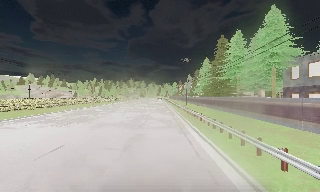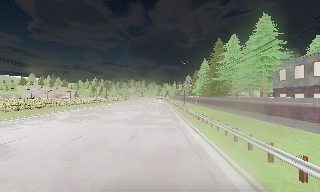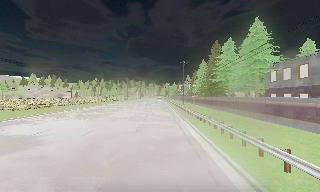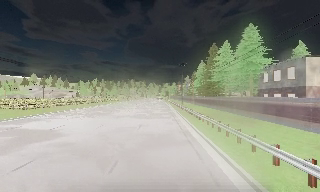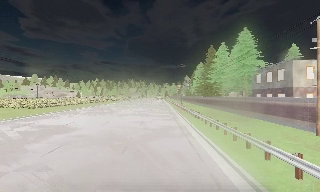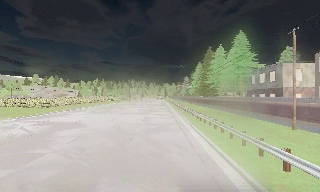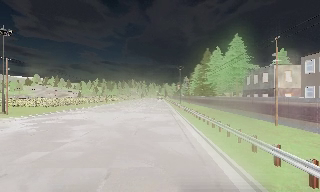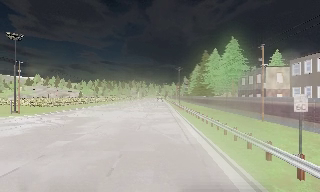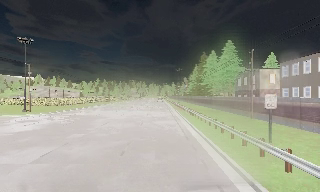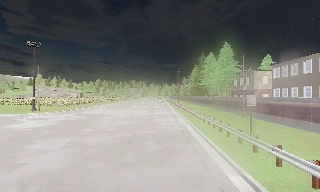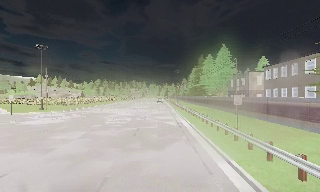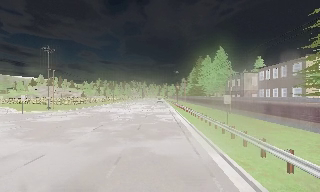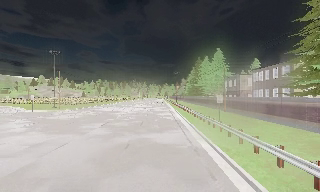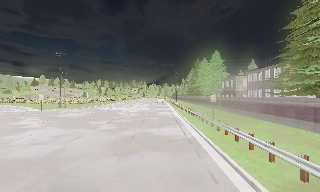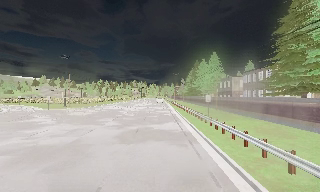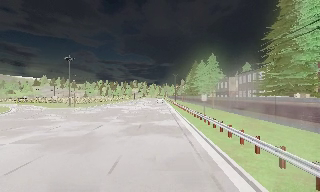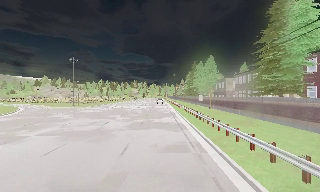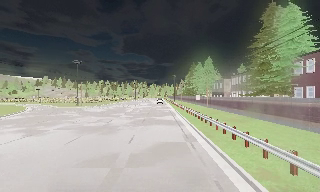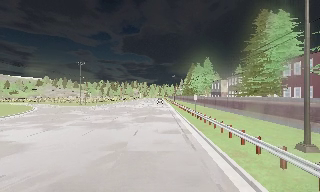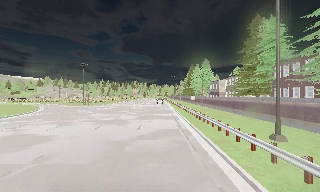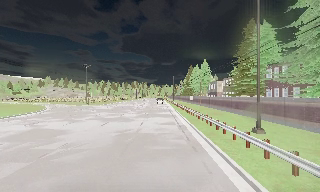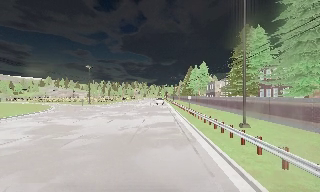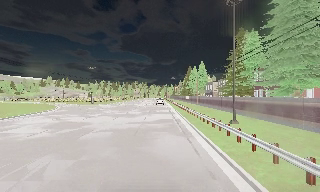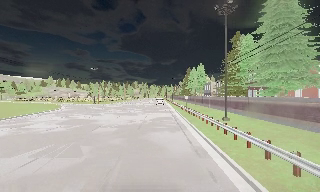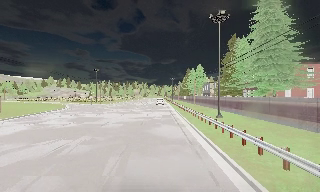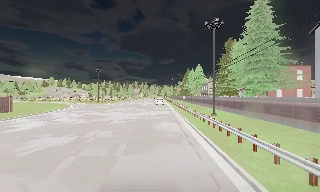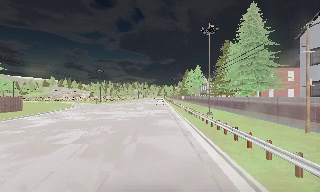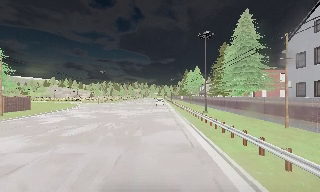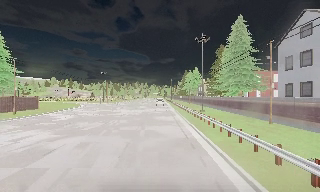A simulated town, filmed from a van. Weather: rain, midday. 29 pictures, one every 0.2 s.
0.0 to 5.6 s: The camera travels backward, about 50 m, so what stands in front gets smaller.
The film runs backward here.
